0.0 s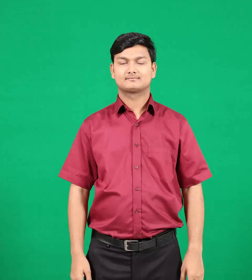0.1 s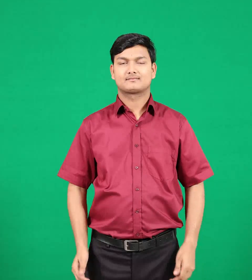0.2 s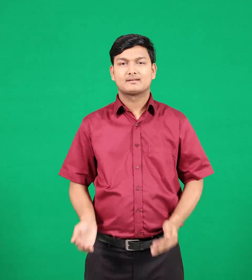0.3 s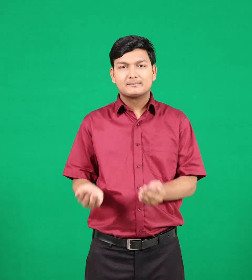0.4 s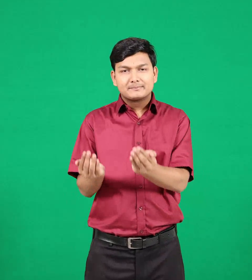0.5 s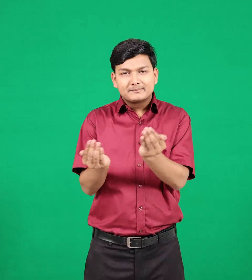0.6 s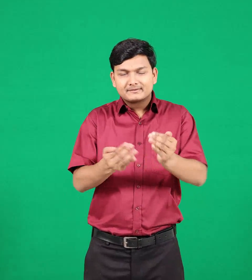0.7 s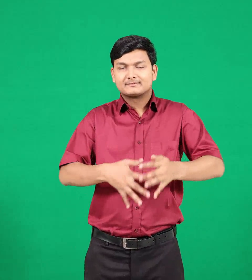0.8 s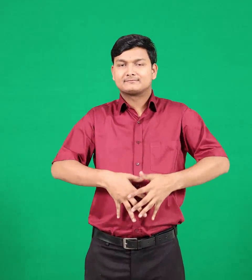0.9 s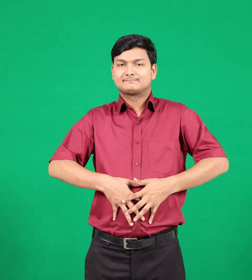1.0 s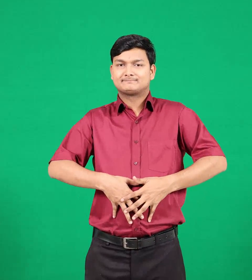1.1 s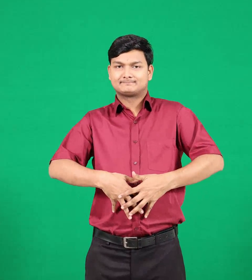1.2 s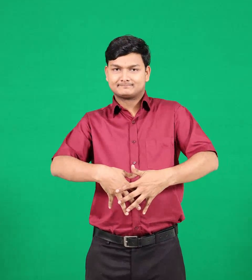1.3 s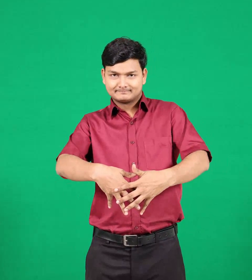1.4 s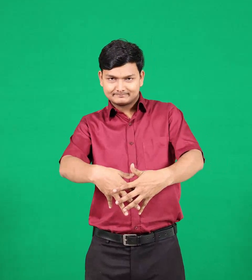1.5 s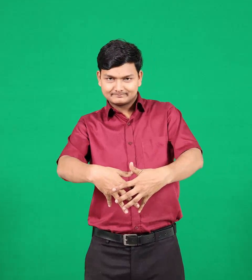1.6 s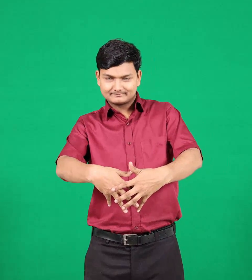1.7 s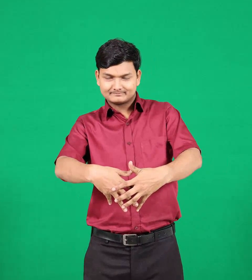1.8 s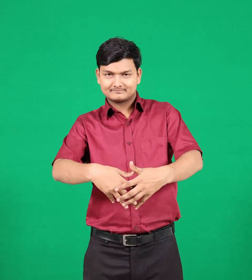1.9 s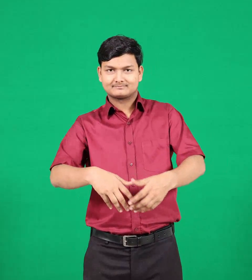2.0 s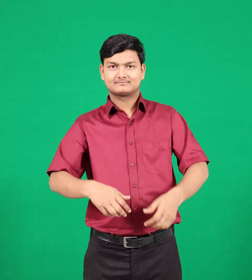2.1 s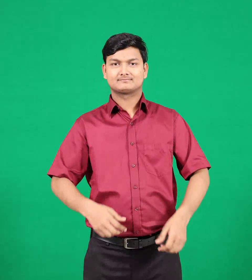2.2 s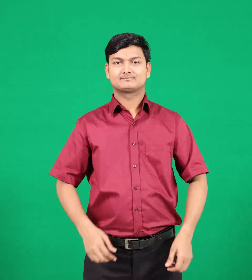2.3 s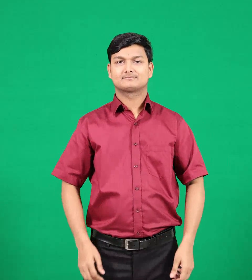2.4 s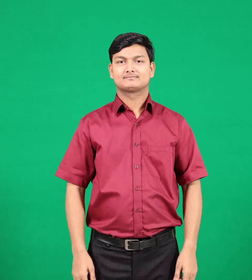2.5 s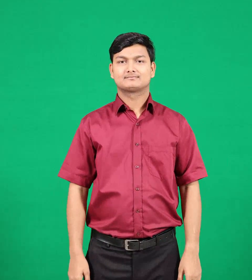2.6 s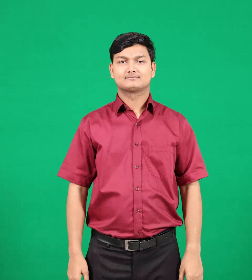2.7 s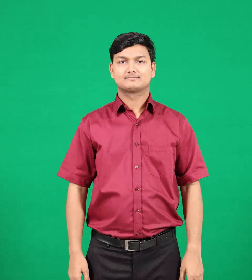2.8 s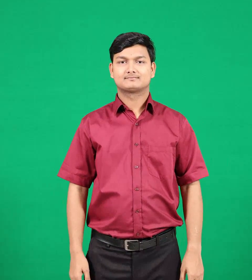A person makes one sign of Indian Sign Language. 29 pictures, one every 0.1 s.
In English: pregnant
